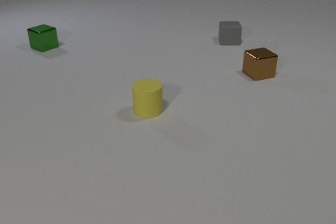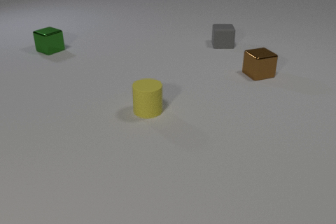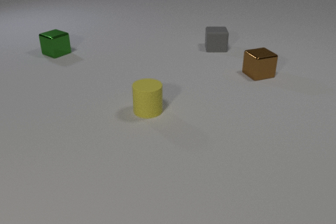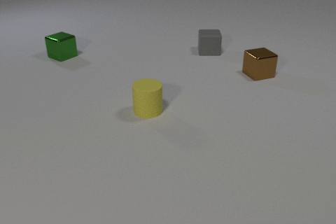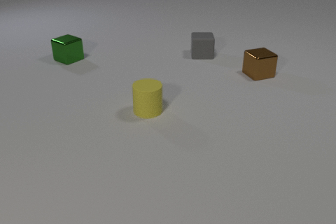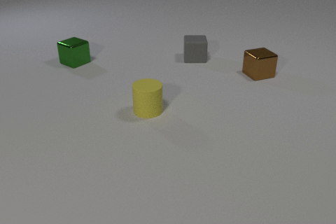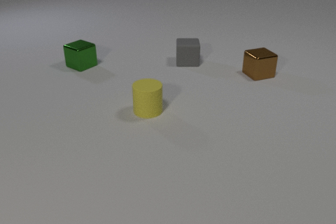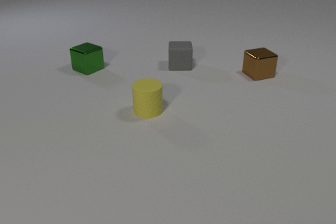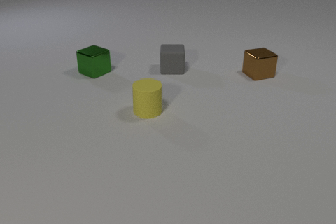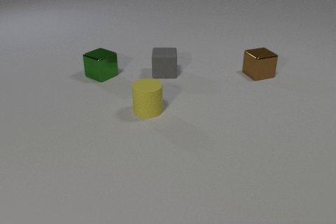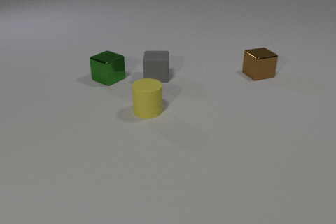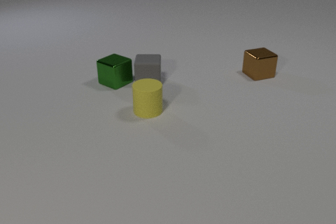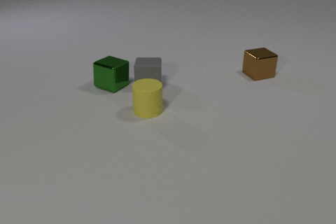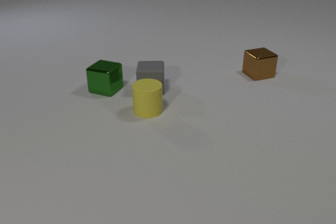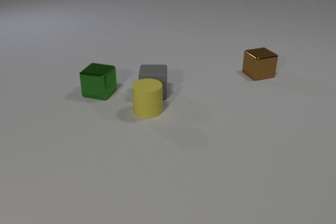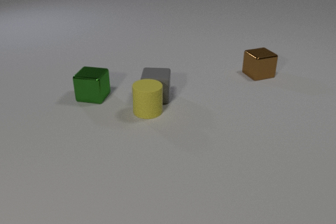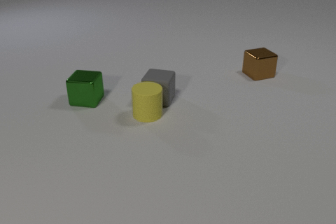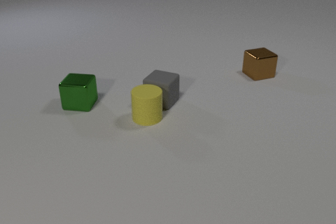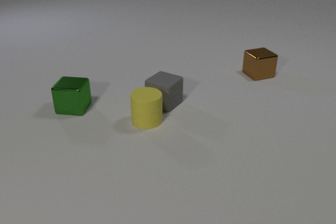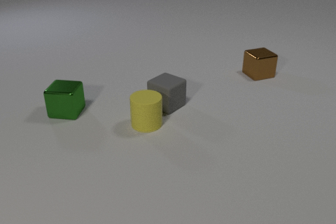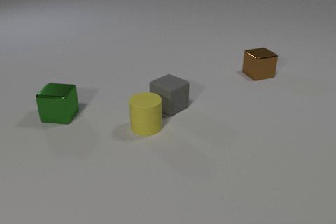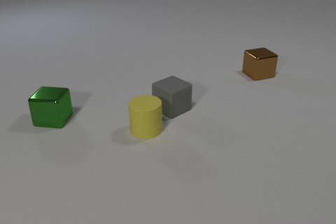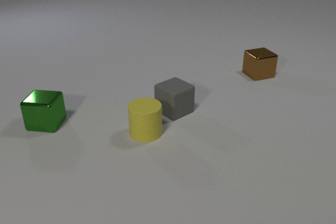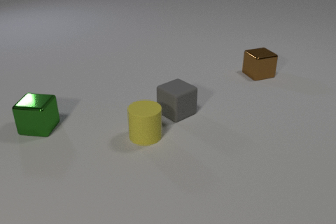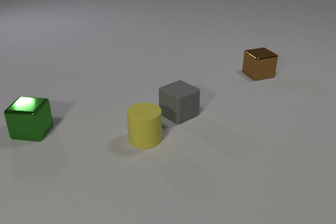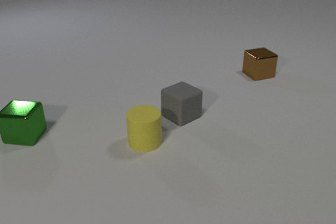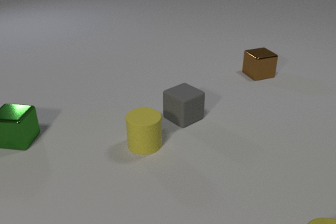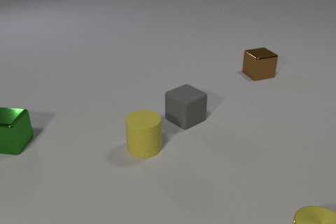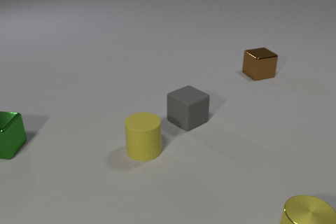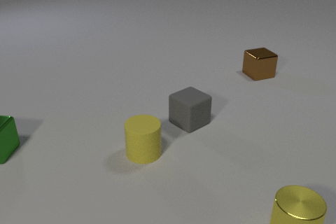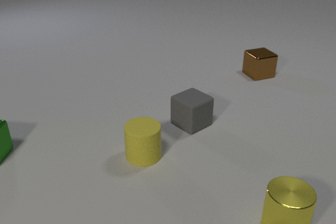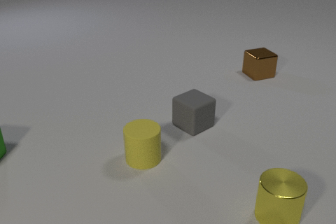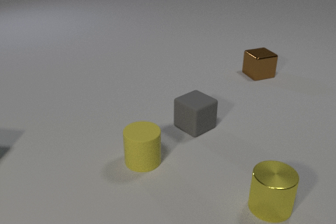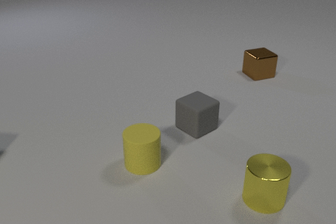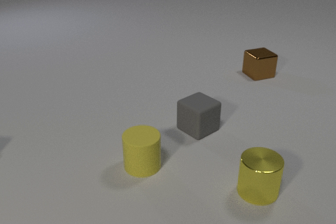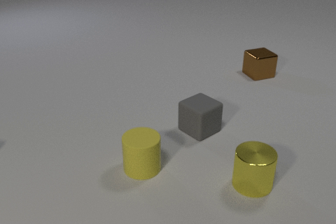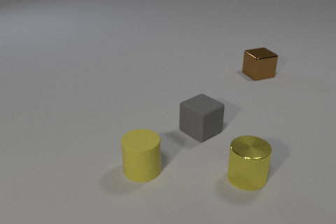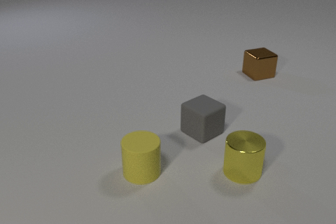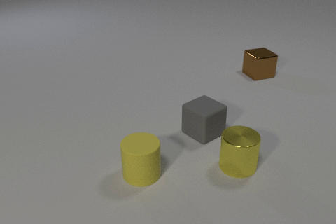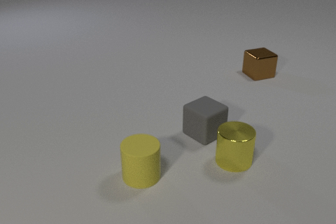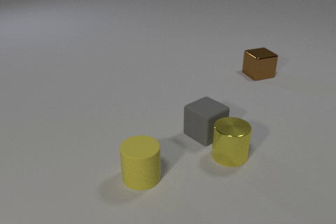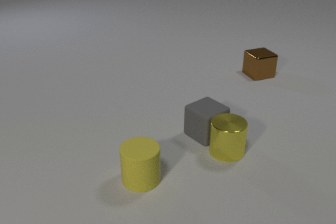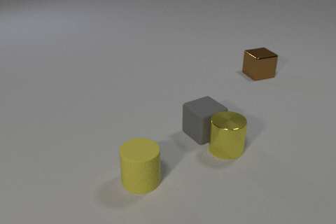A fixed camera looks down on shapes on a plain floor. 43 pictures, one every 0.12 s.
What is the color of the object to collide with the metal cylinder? gray.
How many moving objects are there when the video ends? 3.
How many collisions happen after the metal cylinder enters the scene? 1.
0.00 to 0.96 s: The gray rubber cube slides toward the camera and to the left. The green metal cube slides toward the camera and to the right.
0.96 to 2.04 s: The gray rubber cube slides toward the camera, spins clockwise seen from above by about 30 degrees, its near face sliding to the left. The green metal cube slides toward the camera, spins counterclockwise seen from above by about 30 degrees, its near face sliding to the right. The yellow rubber cylinder slides toward the camera. The gray rubber cube and the green metal cube collide. The gray rubber cube and the yellow rubber cylinder collide.
2.04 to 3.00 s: The gray rubber cube slides toward the camera and to the right, spins so that its near face slides to the left, clockwise seen from above. The green metal cube slides to the left and toward the camera. The yellow rubber cylinder slides toward the camera.
3.00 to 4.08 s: The gray rubber cube slides toward the camera and to the right. The green metal cube slides to the left and toward the camera, leaves at the left edge. The yellow rubber cylinder slides toward the camera. The yellow metal cylinder comes in at the bottom edge, slides away from the camera and to the left.
4.08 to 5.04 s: The gray rubber cube slides toward the camera. The yellow rubber cylinder slides toward the camera. The yellow metal cylinder slides away from the camera and to the left. The gray rubber cube and the yellow metal cylinder collide.
